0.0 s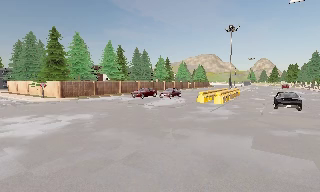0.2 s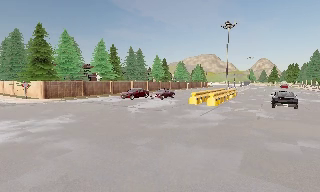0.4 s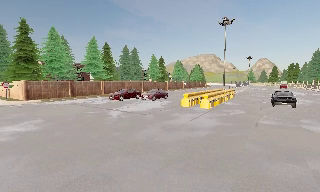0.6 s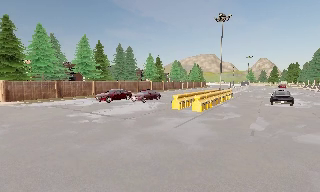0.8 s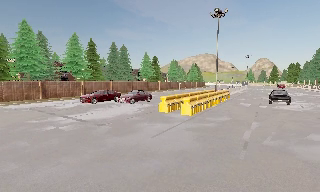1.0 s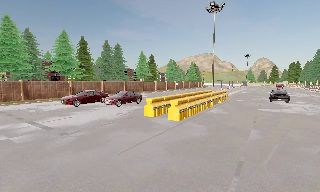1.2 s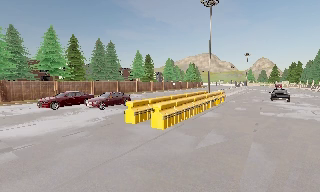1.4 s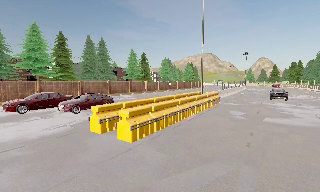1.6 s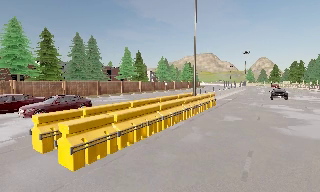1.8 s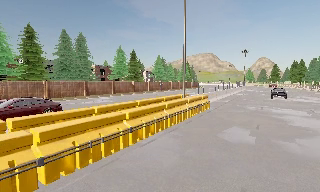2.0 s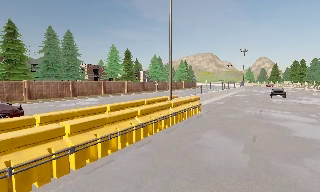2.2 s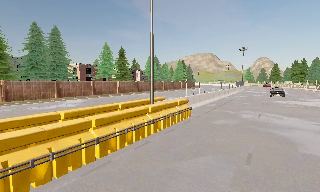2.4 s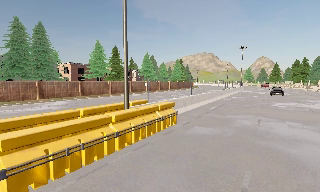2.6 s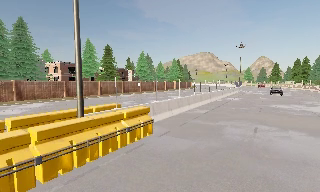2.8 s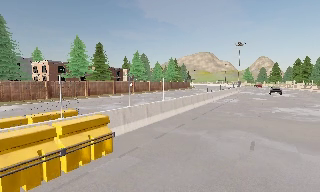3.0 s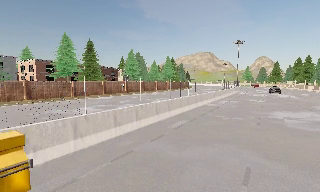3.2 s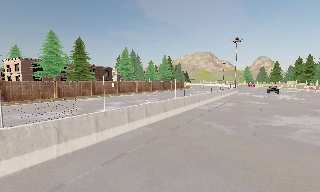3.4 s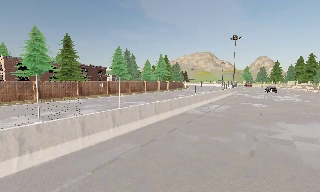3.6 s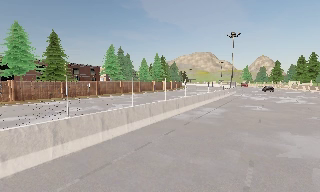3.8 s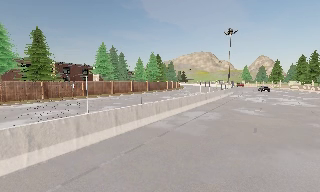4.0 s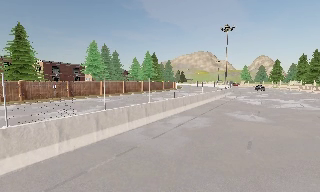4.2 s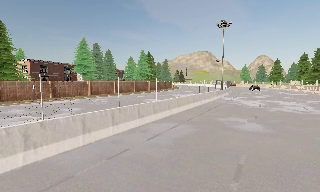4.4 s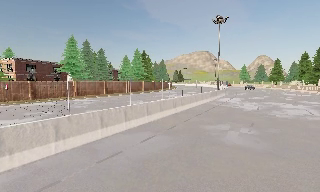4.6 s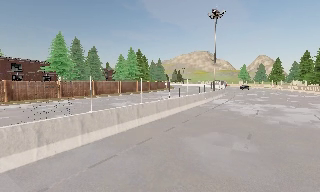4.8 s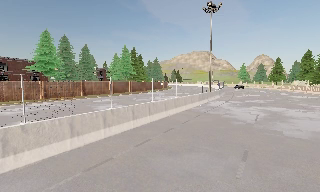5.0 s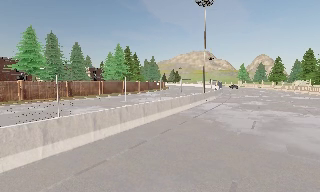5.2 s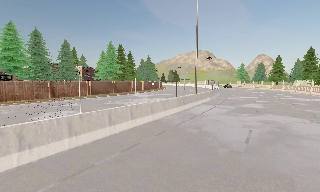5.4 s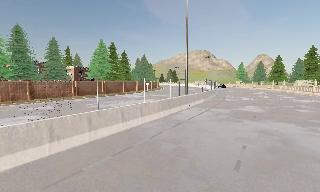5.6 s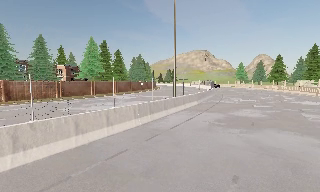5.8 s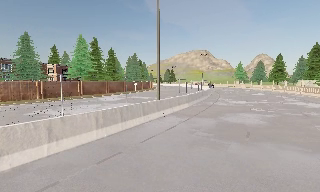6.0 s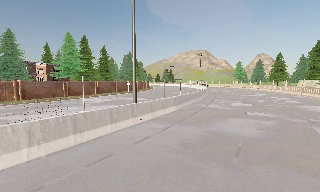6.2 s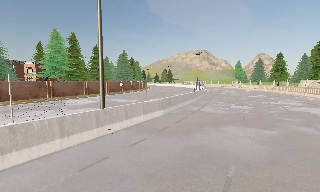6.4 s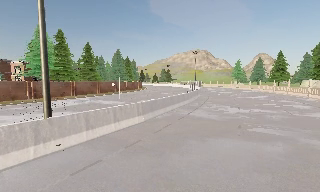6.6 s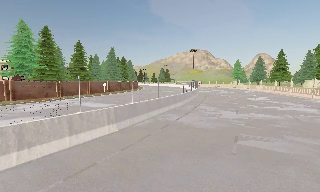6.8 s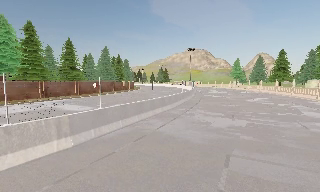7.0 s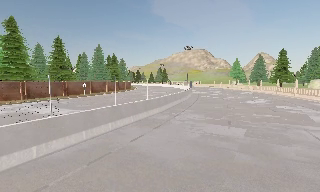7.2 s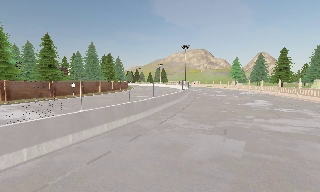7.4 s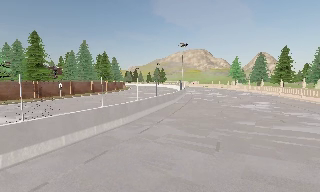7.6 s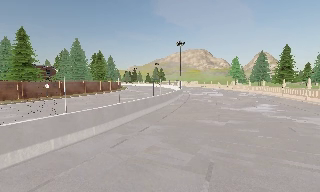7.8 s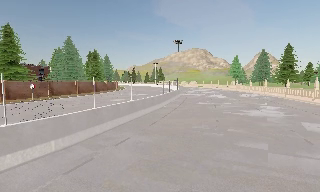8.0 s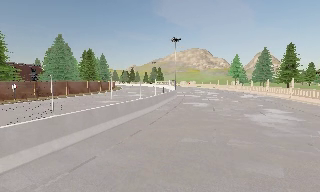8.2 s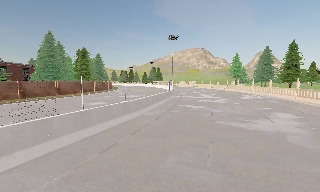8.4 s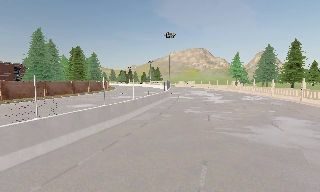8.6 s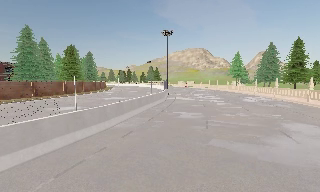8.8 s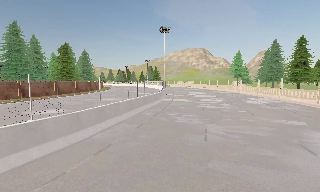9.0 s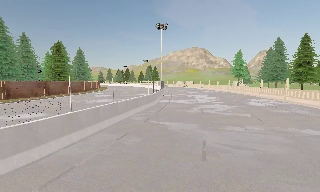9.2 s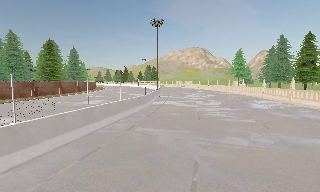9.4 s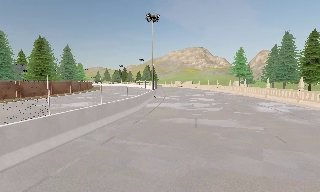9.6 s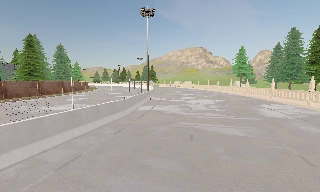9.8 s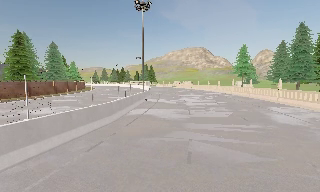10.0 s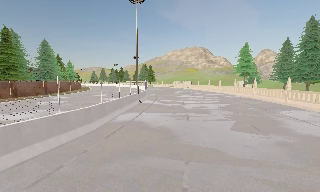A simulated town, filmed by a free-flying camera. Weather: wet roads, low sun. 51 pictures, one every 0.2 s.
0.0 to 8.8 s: The camera travels forward and to its right, about 95 m, so what stands in front looms larger.
8.8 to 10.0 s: The camera travels forward, about 11 m, so what stands in front looms larger.
The film runs forward here.
